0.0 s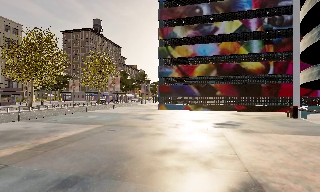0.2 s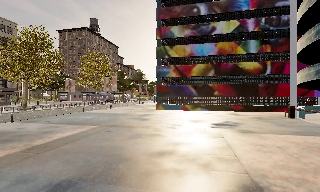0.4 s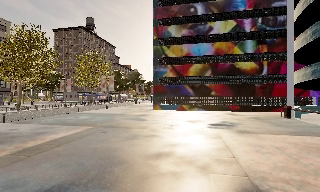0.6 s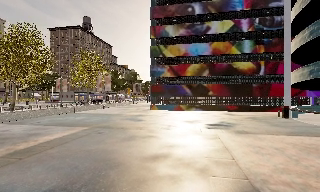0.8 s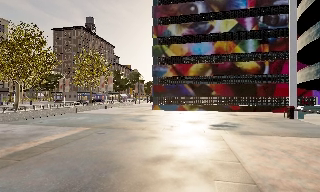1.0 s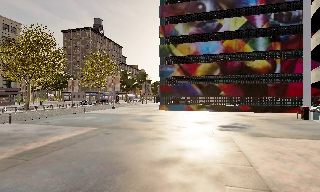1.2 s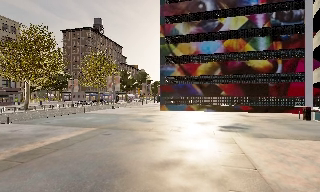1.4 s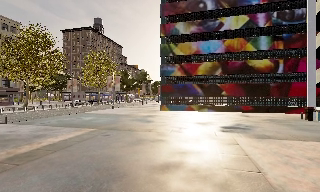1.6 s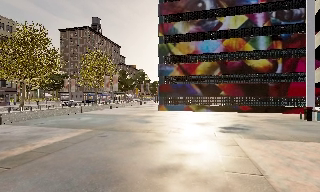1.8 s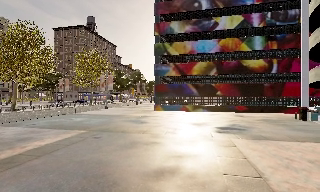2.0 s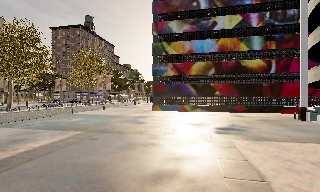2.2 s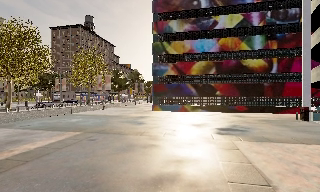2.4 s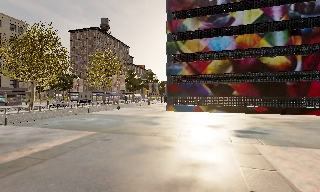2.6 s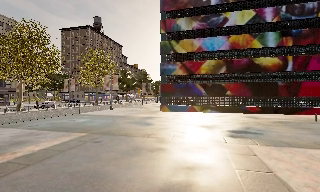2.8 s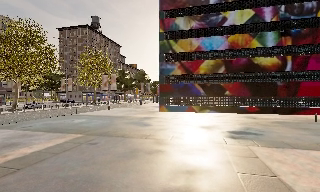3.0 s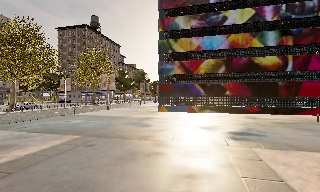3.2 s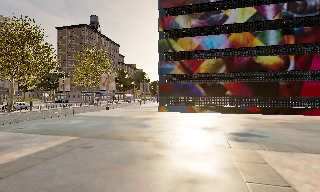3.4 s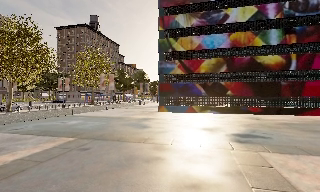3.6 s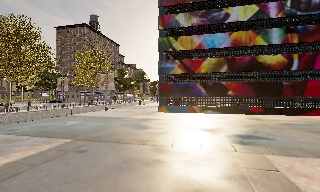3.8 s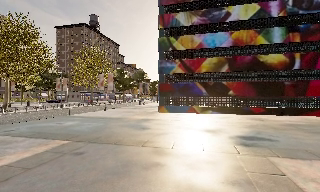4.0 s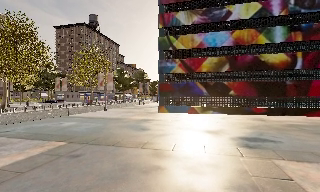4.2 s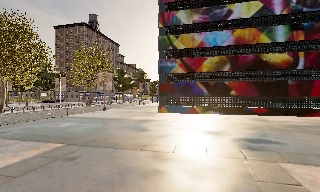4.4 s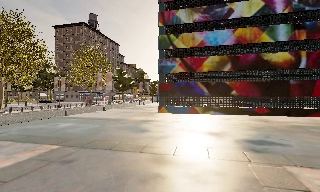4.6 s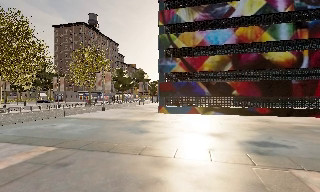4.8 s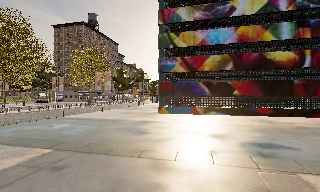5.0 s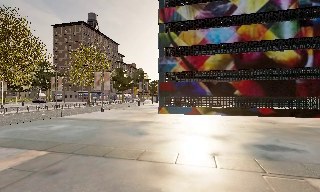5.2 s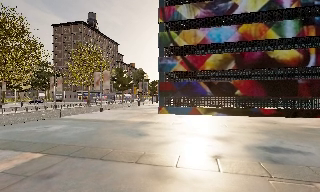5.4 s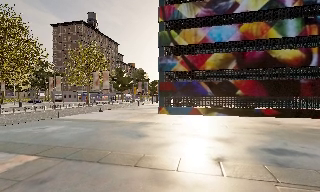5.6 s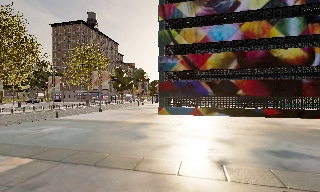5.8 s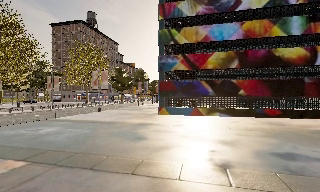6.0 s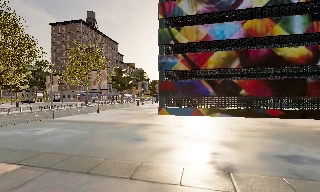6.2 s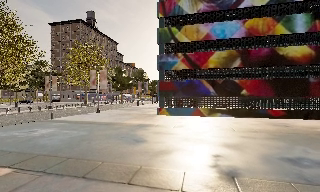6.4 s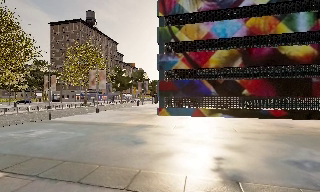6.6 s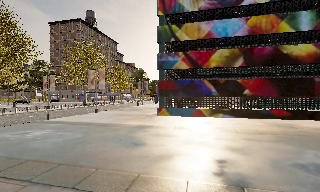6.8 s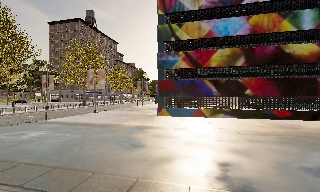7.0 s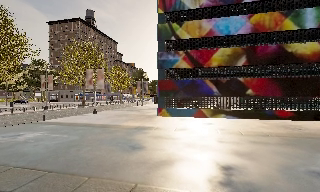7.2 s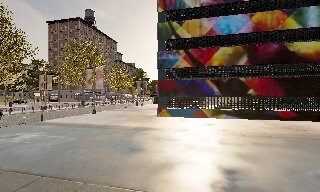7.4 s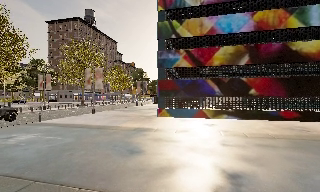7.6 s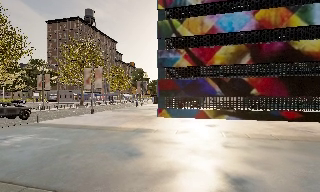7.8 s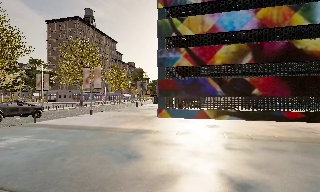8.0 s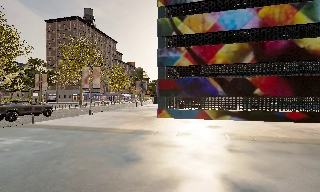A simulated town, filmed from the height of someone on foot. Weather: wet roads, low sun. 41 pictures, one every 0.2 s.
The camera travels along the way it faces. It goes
forward.
0.0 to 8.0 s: The camera travels forward, about 11 m, so what stands in front looms larger.
The film runs forward here.
